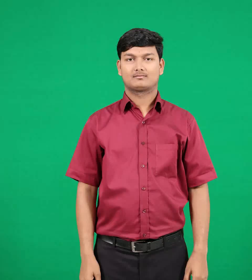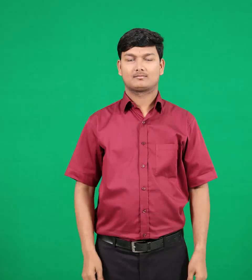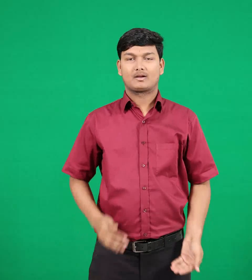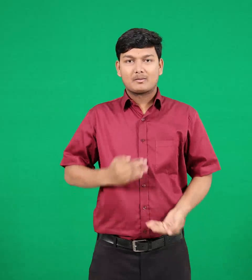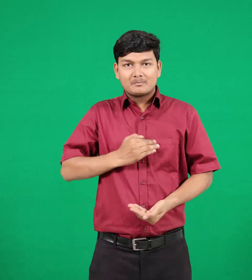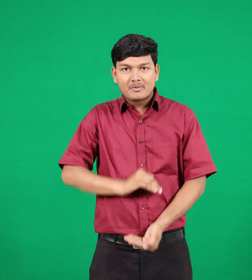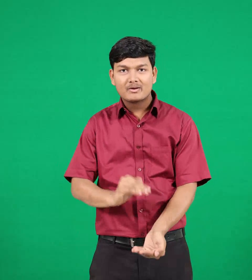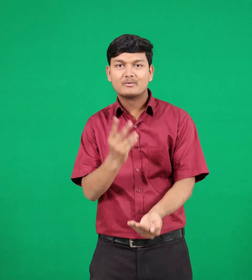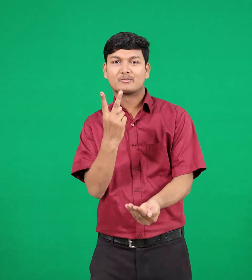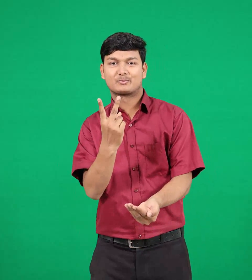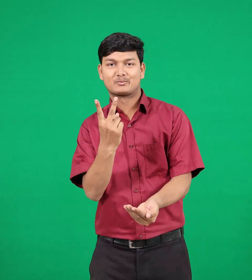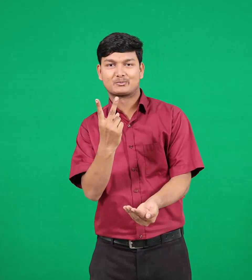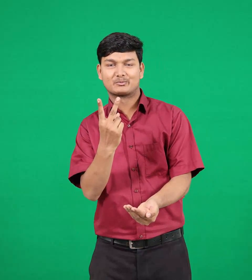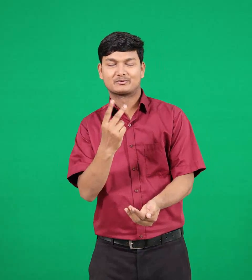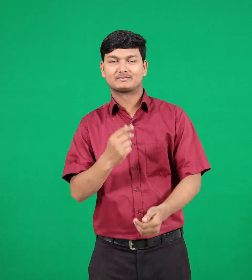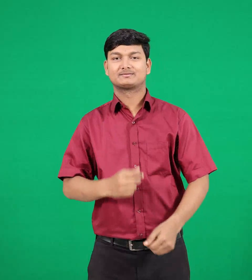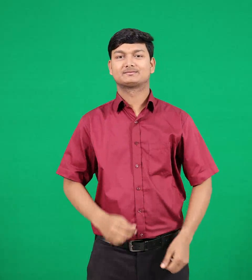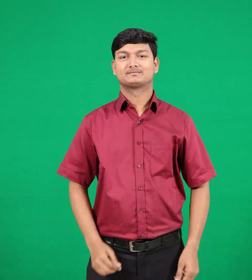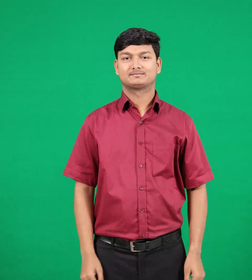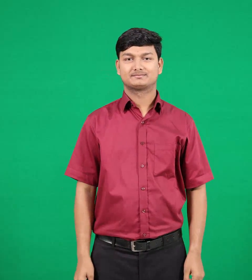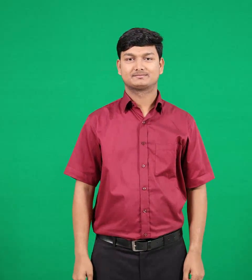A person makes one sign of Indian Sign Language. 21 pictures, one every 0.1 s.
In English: twin
